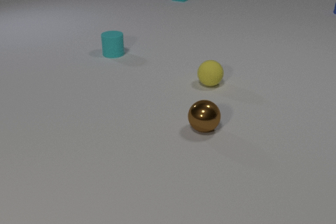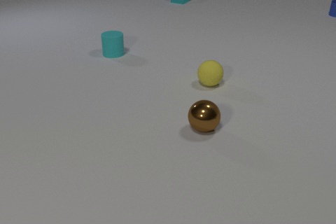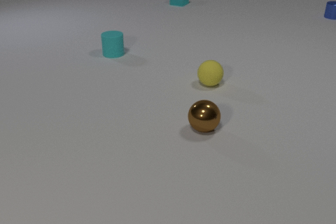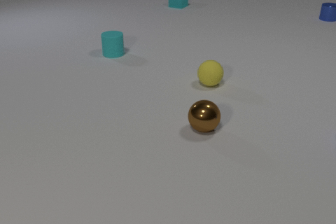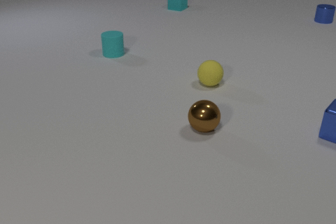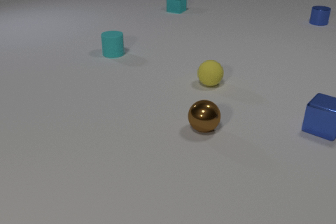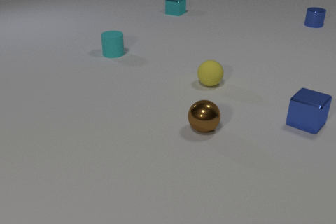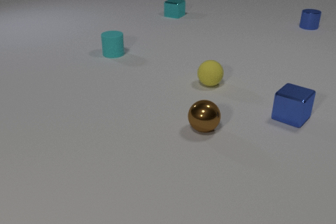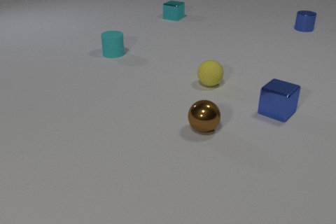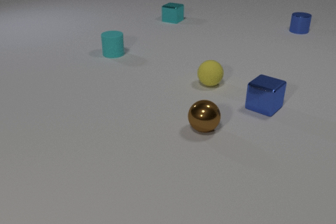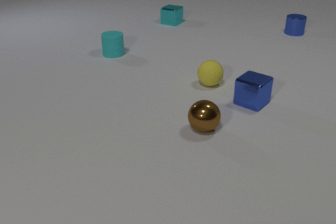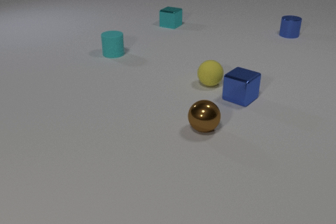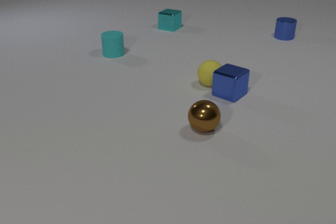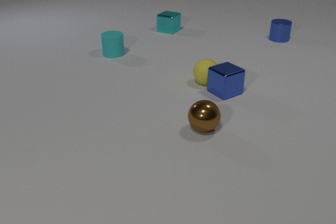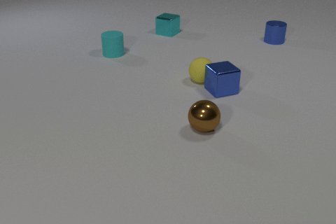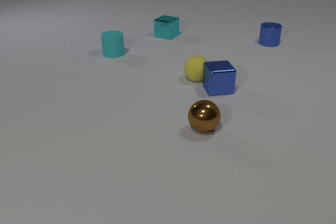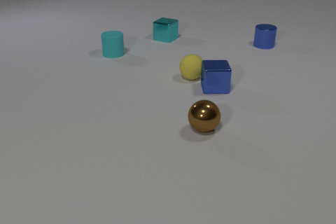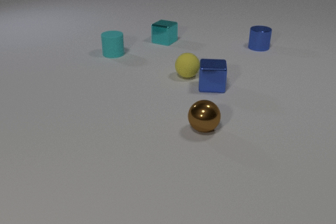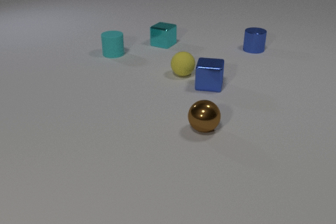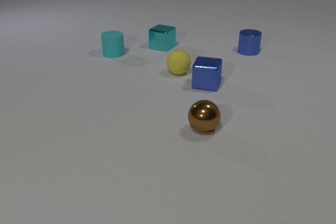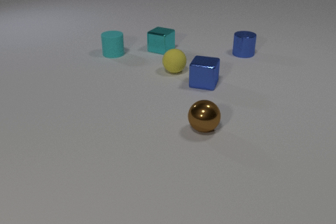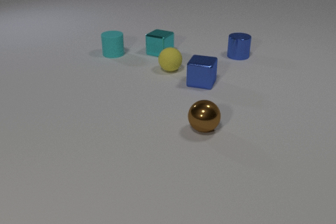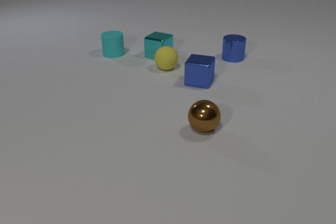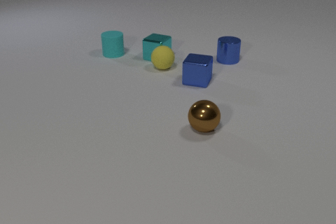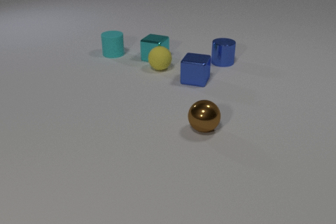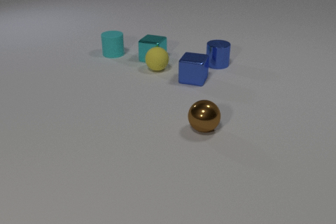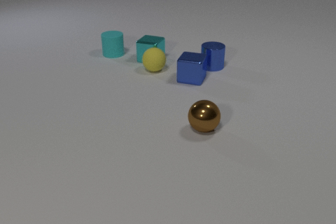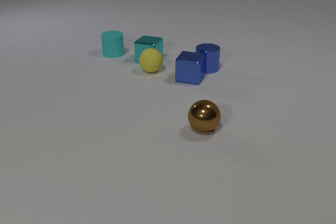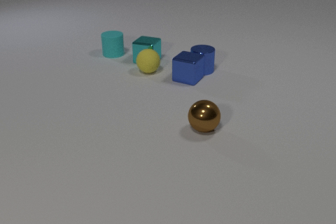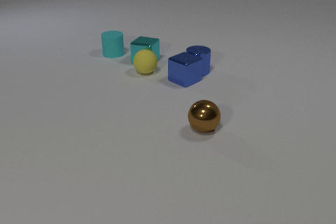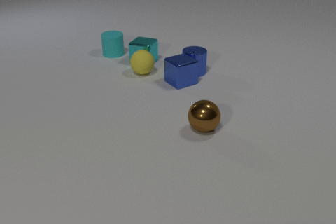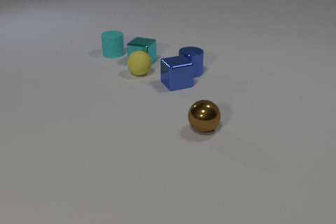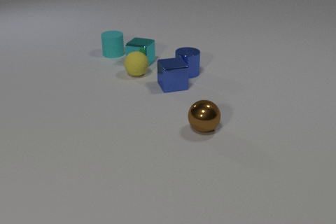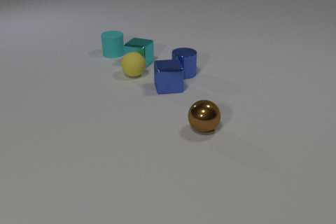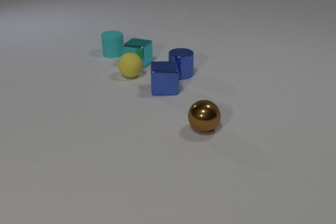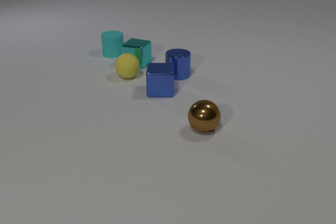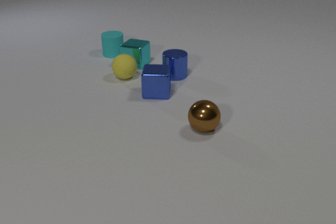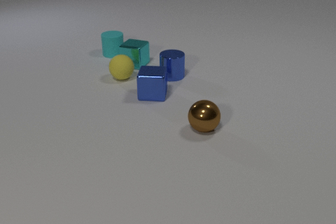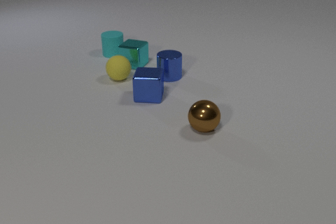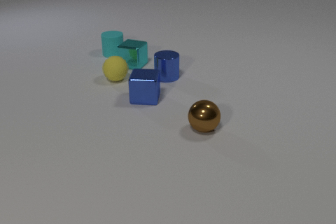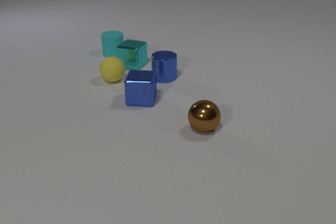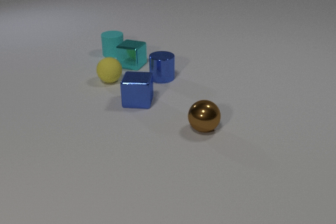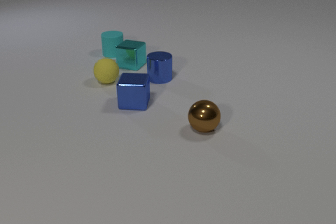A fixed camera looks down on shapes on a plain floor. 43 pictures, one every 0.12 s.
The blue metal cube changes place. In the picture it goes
to the left.
The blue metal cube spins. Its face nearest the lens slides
to the left.
0.00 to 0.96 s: The blue metal cube comes in at the right edge, slides to the left and away from the camera. The cyan metal cube slides toward the camera. The blue metal cylinder slides toward the camera and to the left.
0.96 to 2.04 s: The blue metal cube slides to the left and away from the camera, spins so that its near face slides to the left, clockwise seen from above. The yellow rubber sphere rolls to the left and away from the camera. The cyan metal cube slides toward the camera. The blue metal cylinder slides toward the camera and to the left. The blue metal cube and the yellow rubber sphere collide.
2.04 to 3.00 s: The blue metal cube slides to the left and away from the camera. The yellow rubber sphere rolls to the left and away from the camera. The cyan metal cube slides toward the camera. The blue metal cylinder slides toward the camera and to the left. The yellow rubber sphere and the cyan metal cube collide.
3.00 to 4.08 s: The blue metal cube slides to the left and toward the camera, spins so that its near face slides to the left, clockwise seen from above. The yellow rubber sphere rolls to the left and toward the camera. The cyan metal cube slides to the left and toward the camera. The blue metal cylinder slides to the left and toward the camera. The blue metal cube and the blue metal cylinder collide.
4.08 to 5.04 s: The blue metal cube slides to the left and toward the camera. The yellow rubber sphere rolls to the left and toward the camera. The cyan metal cube slides to the left. The blue metal cylinder slides to the left and toward the camera.
What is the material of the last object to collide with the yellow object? metal.
Are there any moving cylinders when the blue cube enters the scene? yes.
What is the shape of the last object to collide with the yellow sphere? cube.
